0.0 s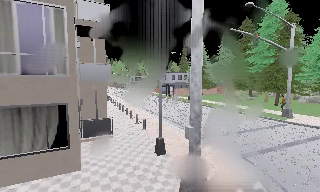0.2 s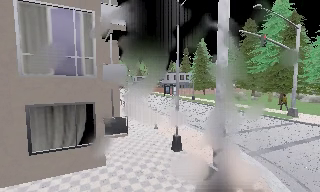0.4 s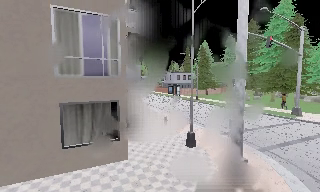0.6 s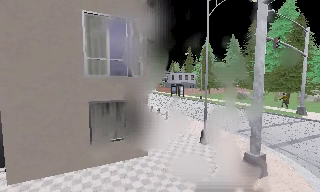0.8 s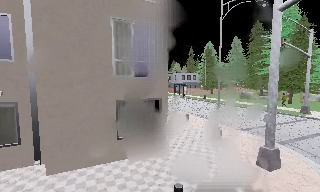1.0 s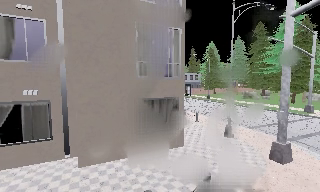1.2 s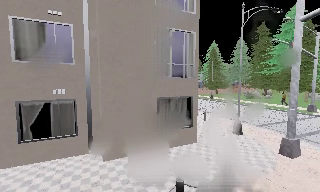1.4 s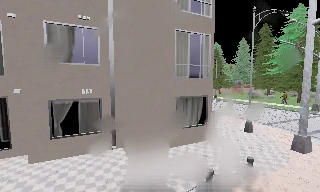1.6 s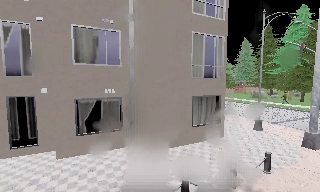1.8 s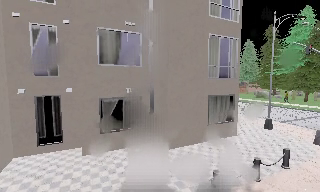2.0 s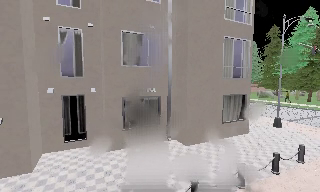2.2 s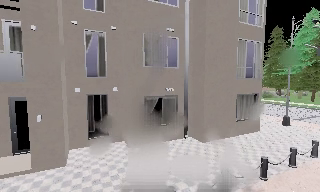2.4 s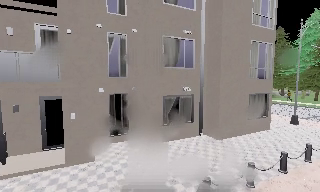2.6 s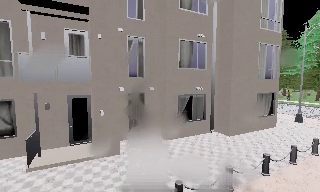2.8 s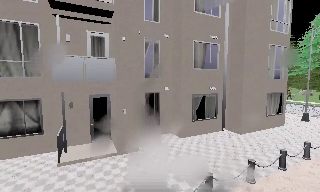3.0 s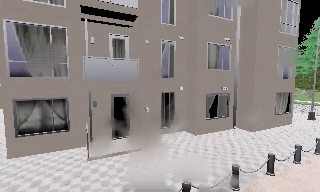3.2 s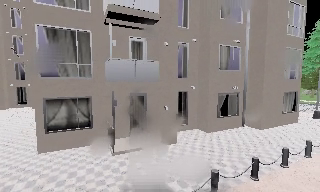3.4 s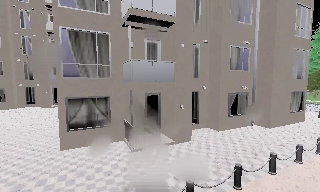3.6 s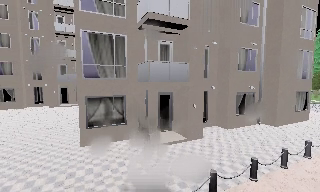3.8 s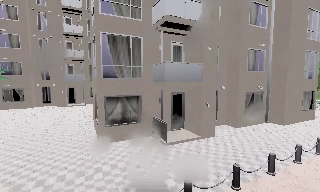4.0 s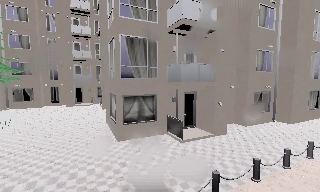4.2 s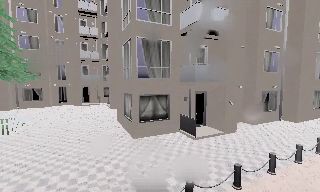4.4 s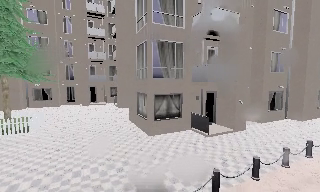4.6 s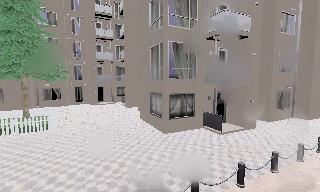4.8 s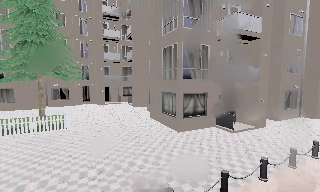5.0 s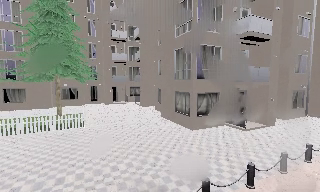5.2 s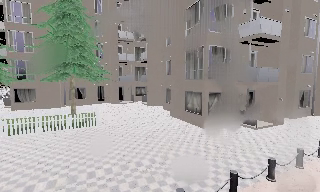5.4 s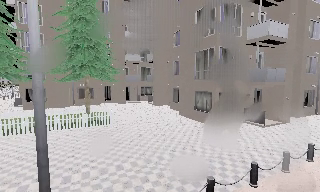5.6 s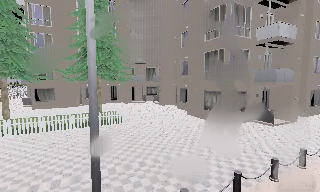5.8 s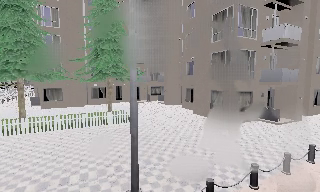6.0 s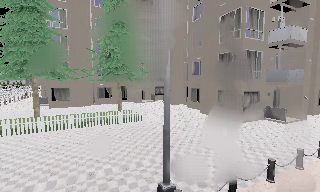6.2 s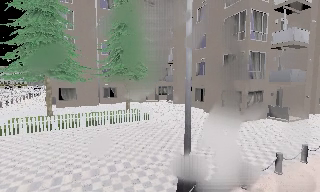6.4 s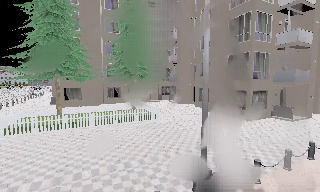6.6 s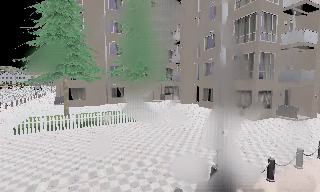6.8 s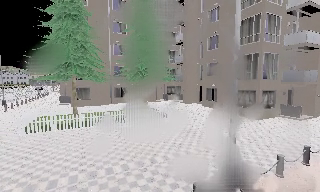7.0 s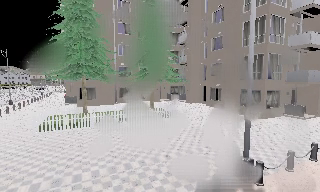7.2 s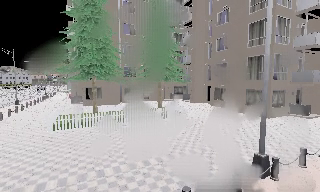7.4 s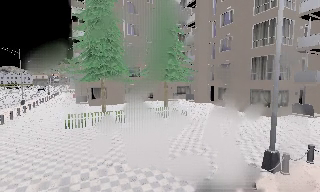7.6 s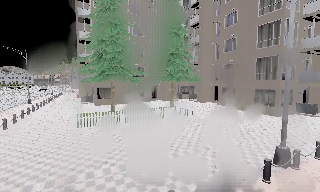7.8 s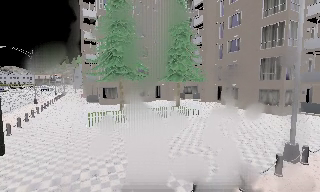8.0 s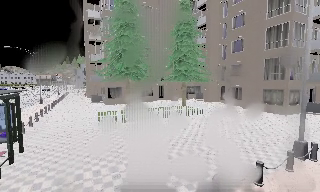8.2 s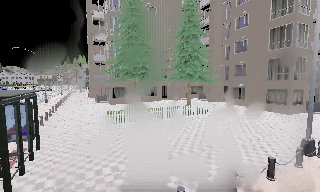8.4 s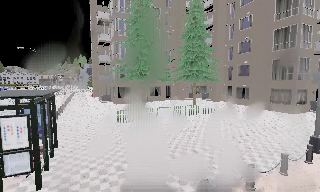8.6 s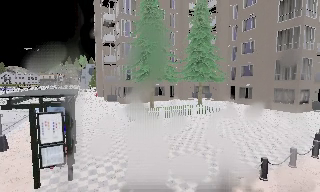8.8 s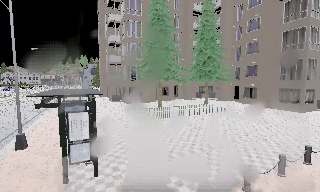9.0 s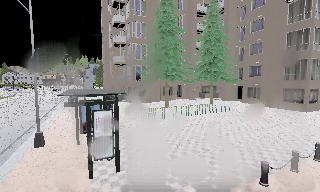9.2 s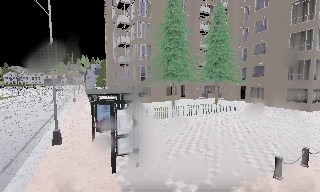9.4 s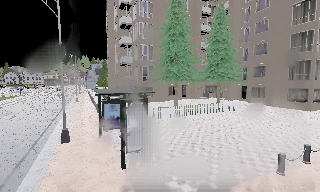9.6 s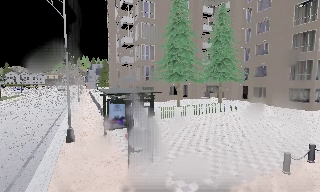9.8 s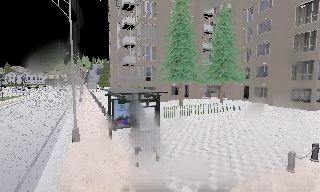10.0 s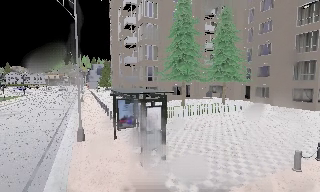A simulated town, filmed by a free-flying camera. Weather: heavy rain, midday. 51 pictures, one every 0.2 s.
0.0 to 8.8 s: The camera travels to its left and backward, about 35 m, so close, fixed things drift to the right.
8.8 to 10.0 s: The camera travels to its left and backward, about 2.5 m, so close, fixed things drift to the right. It loses speed.
The film runs forward here.
